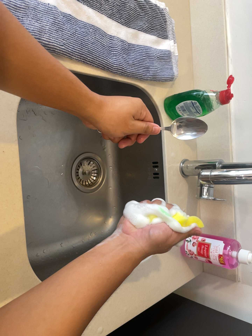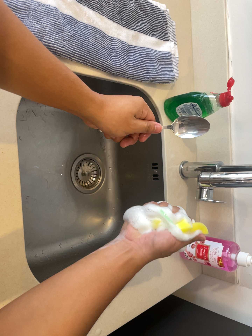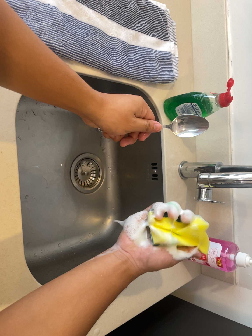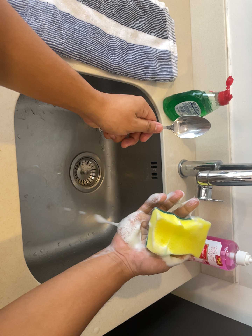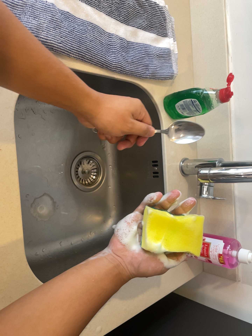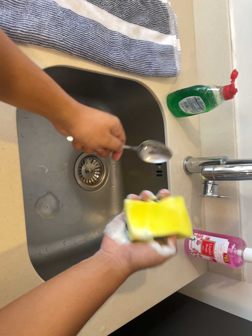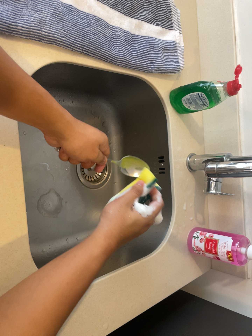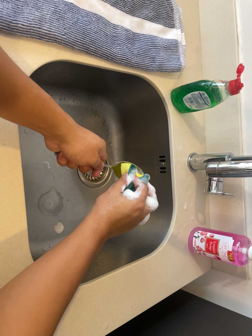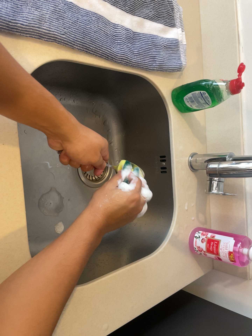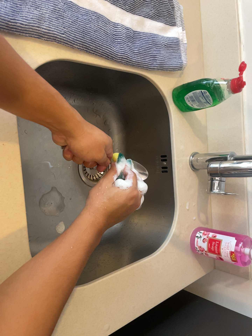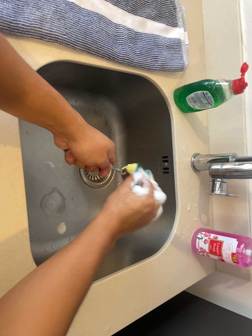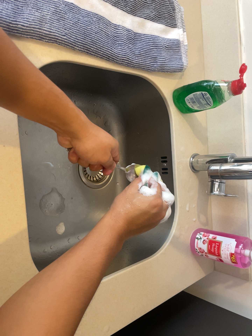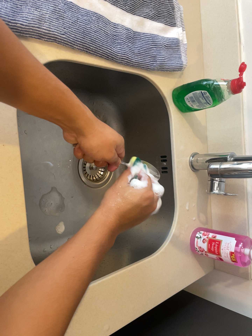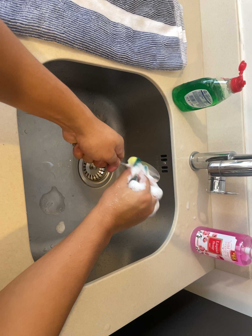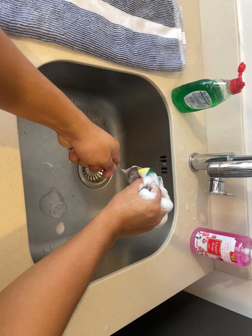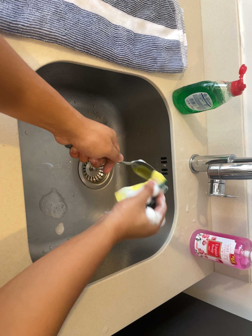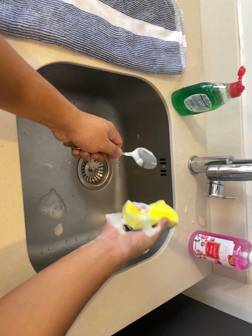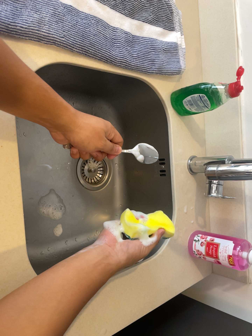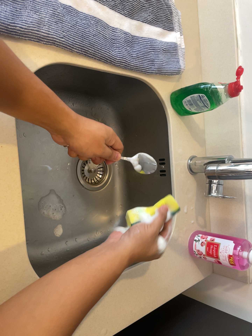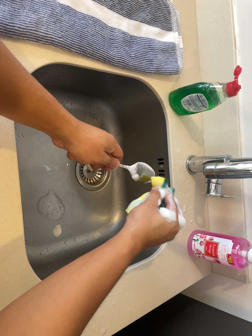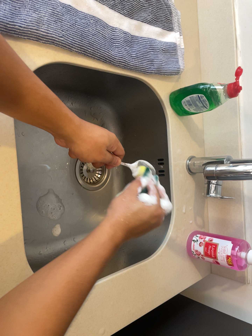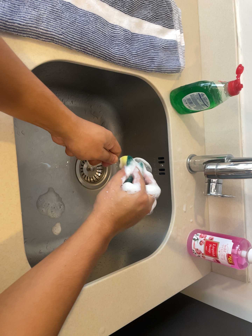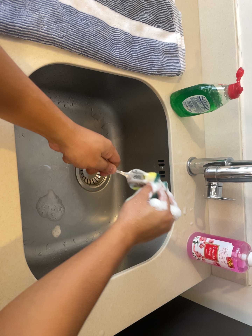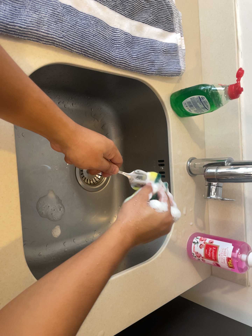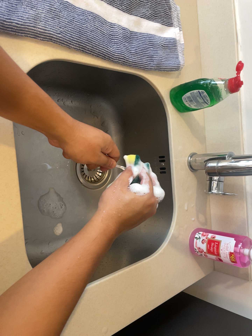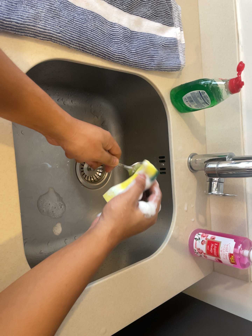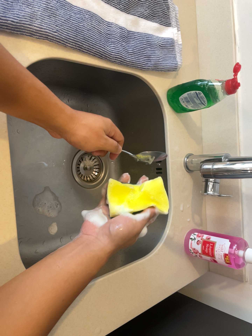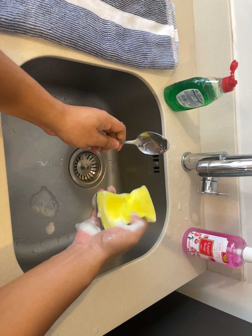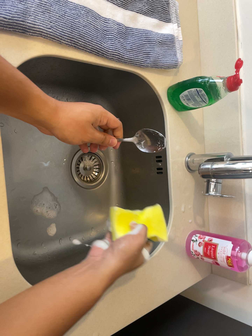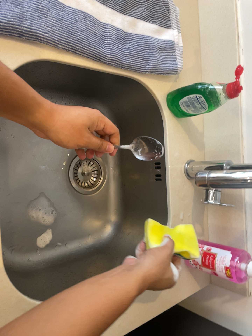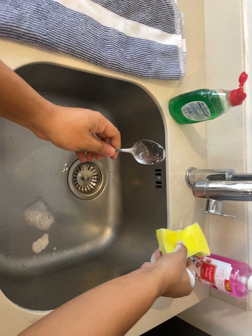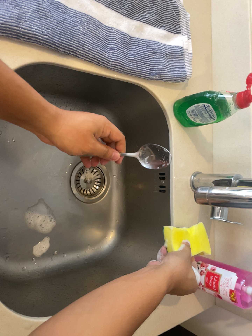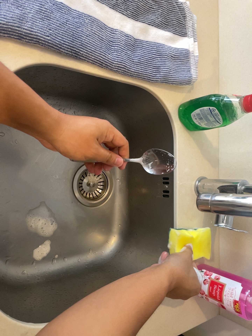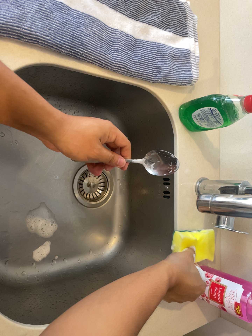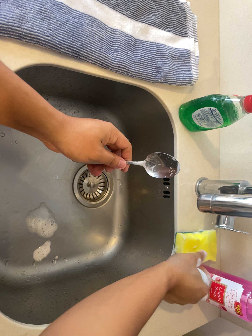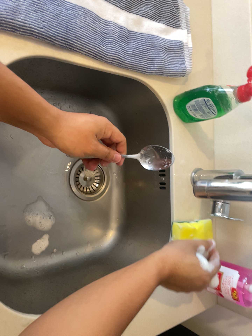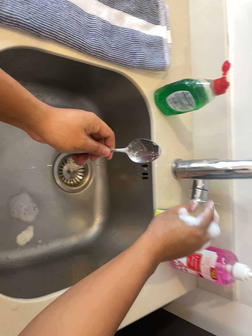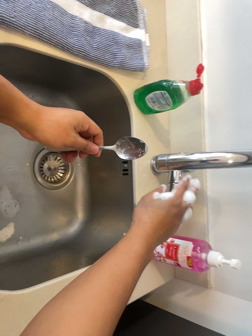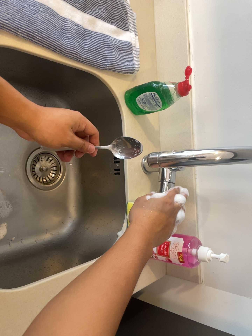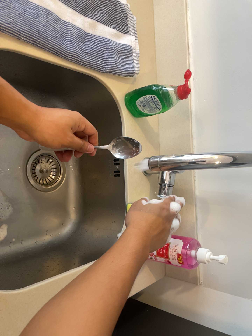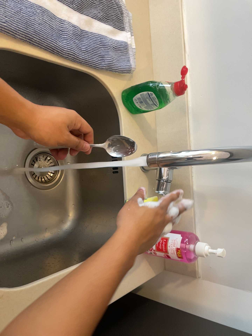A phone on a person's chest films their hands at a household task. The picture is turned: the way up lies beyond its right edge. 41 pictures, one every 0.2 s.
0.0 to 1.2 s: The camera shifts only a little, or ends up much as it began.
1.2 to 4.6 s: The camera keeps its place and its aim.
4.6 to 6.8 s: The camera travels forward and to its right, about 9 cm, so what stands in front looms larger.
6.8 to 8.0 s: The scene slides to the left, as the camera pans about 15 degrees to its right. It travels backward, about 9 cm, so what stands in front gets smaller.
The film runs forward here.
